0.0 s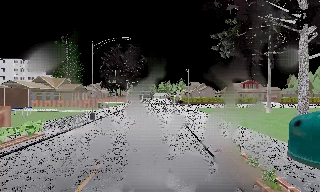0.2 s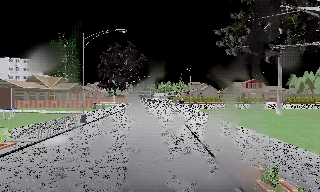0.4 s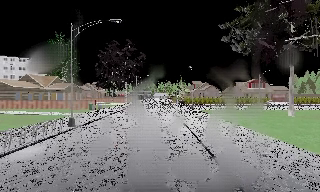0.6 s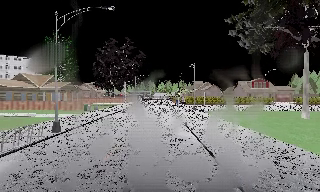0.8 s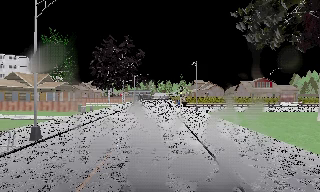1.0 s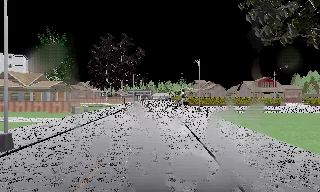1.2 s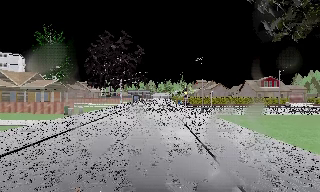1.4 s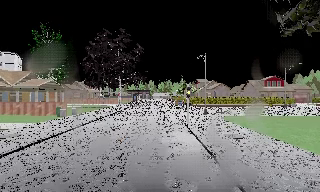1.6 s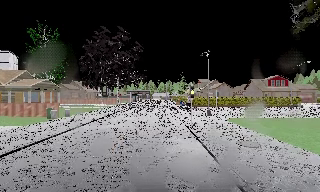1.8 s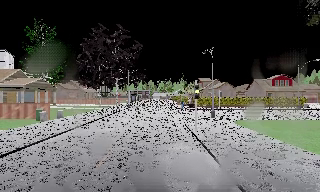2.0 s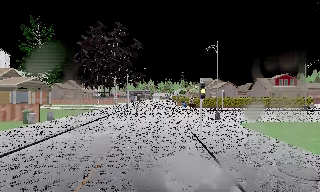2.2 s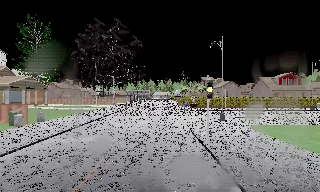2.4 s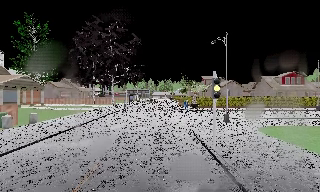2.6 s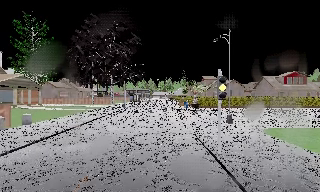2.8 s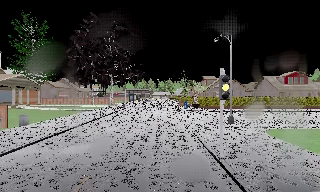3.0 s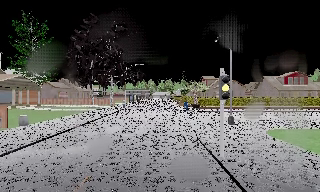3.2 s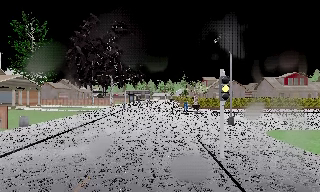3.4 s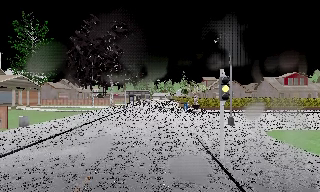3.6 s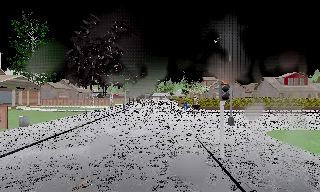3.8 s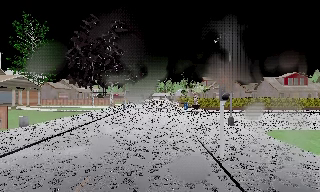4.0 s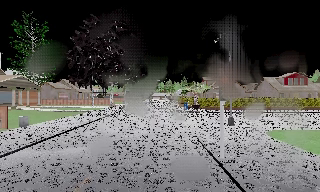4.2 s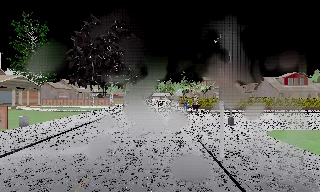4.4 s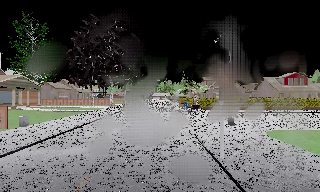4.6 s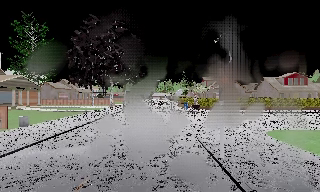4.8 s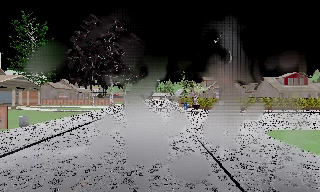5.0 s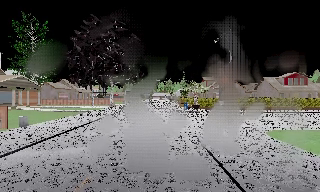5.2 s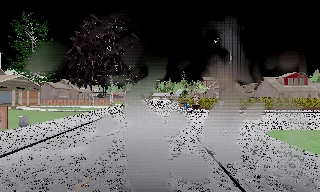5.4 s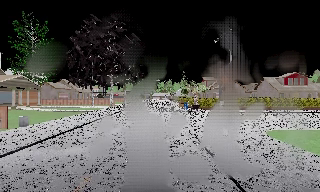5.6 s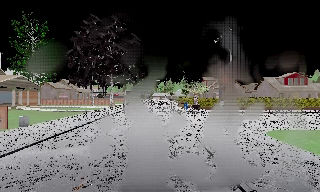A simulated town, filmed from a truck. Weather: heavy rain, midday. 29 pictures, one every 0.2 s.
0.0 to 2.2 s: The camera travels forward, about 17 m, so what stands in front looms larger.
2.2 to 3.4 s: The camera travels forward, about 1.5 m, so what stands in front looms larger. It loses speed.
3.4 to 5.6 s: The camera keeps its place and its aim.
The film runs forward here.
